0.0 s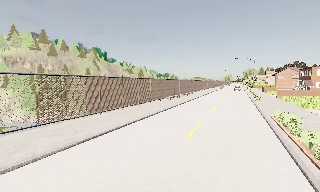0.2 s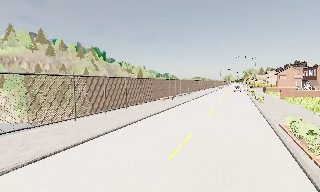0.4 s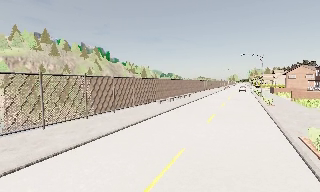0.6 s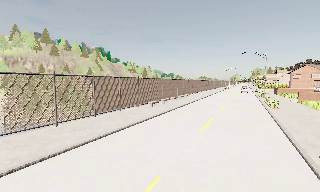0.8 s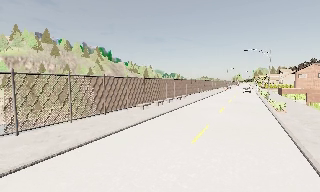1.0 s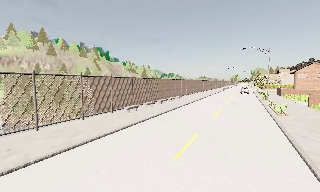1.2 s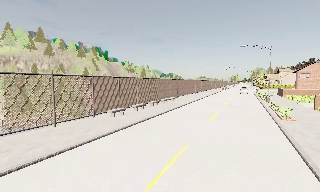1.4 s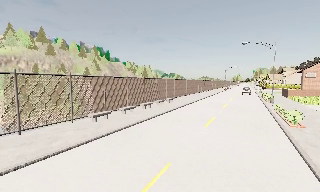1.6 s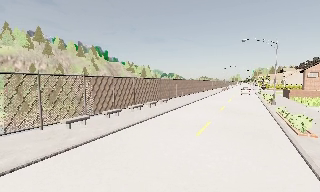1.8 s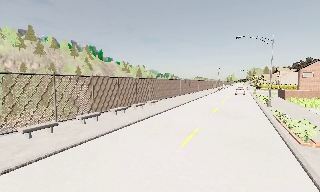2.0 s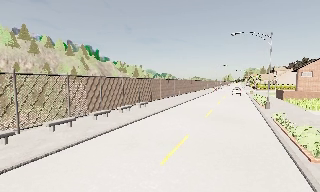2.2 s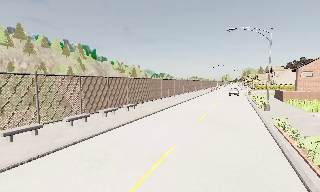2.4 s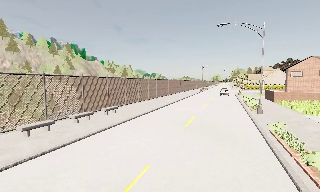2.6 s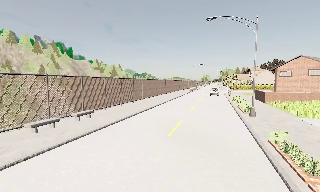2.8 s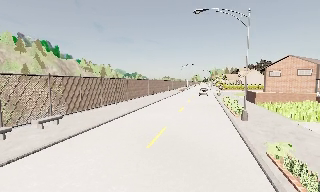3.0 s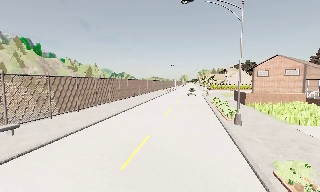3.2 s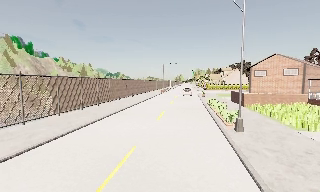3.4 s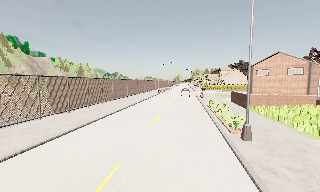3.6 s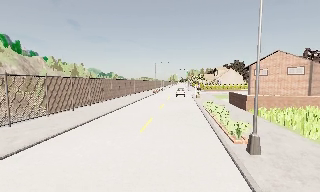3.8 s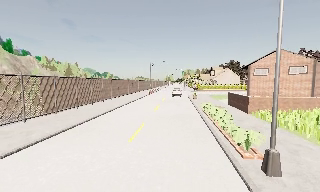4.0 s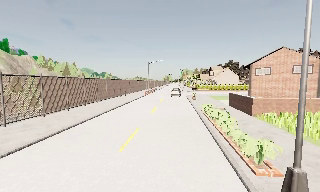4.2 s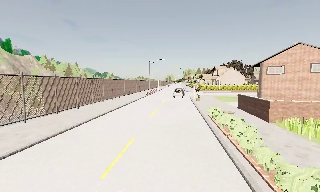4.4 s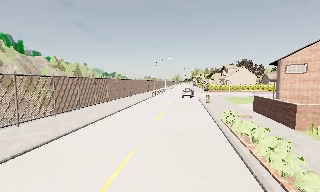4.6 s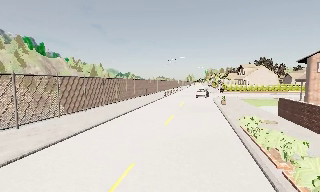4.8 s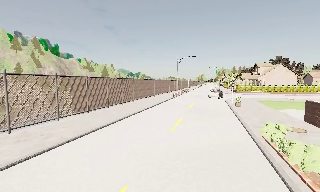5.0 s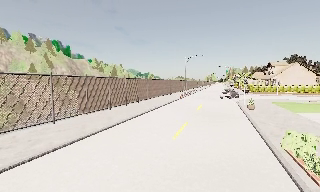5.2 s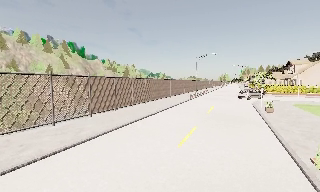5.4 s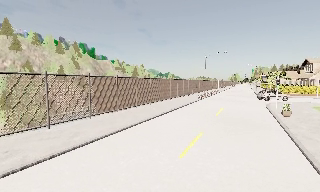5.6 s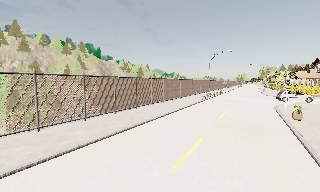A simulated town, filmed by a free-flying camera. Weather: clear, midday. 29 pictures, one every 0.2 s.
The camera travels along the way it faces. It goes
forward.
0.0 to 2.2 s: The camera travels forward and to its right, about 20 m, so what stands in front looms larger.
2.2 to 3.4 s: The camera swings to its right by about 15 degrees, and the scene slides to the left. It travels forward, about 10 m, so what stands in front looms larger.
3.4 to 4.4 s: The camera travels forward, about 7 m, so what stands in front looms larger.
4.4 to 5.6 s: The camera pans to its left, which is counterclockwise from overhead, by about 20 degrees. It travels forward, about 7 m, so what stands in front looms larger.
The film runs forward here.
